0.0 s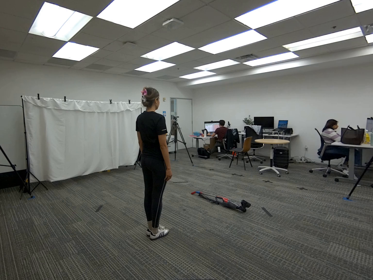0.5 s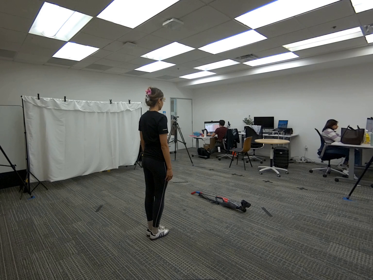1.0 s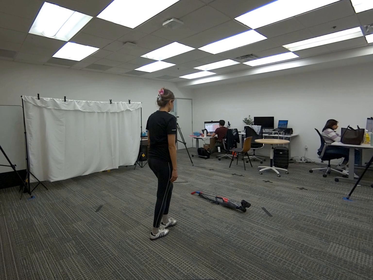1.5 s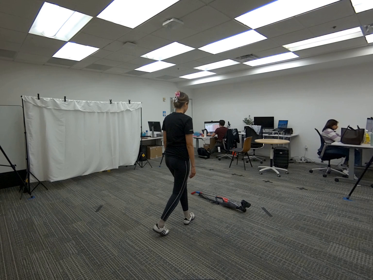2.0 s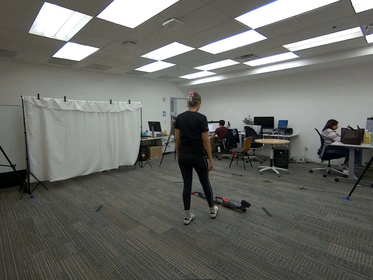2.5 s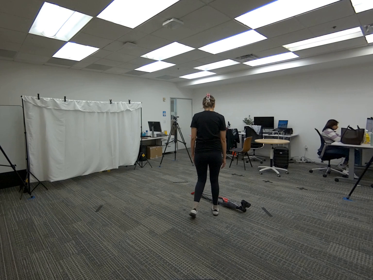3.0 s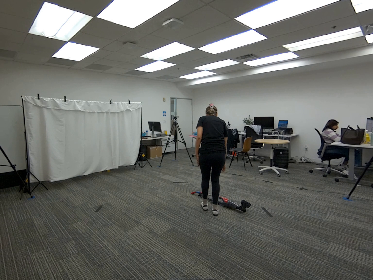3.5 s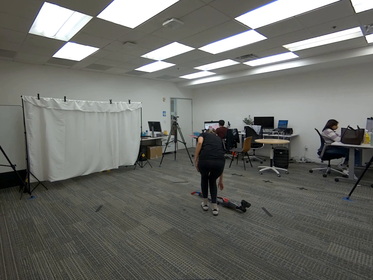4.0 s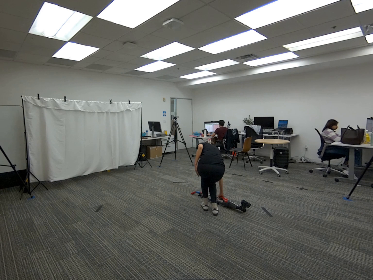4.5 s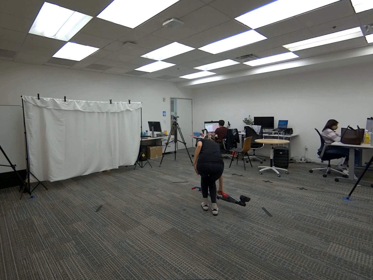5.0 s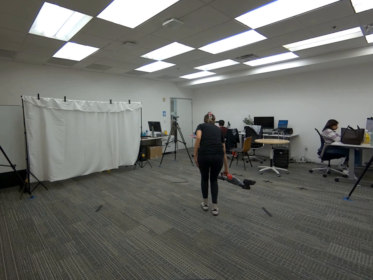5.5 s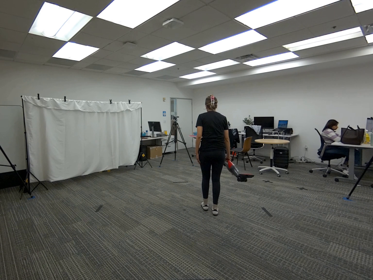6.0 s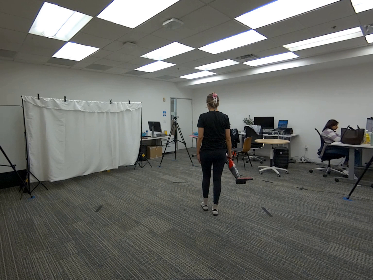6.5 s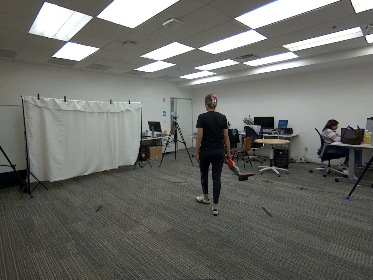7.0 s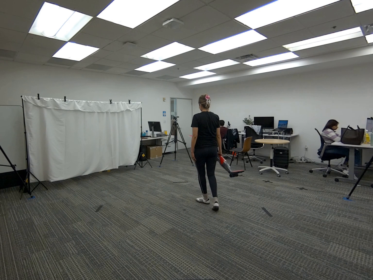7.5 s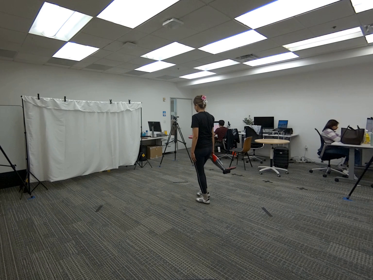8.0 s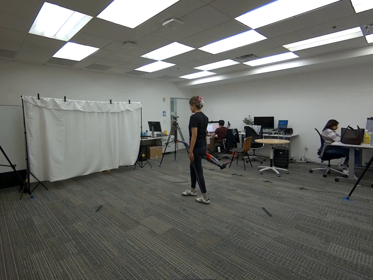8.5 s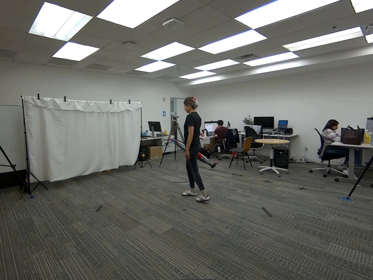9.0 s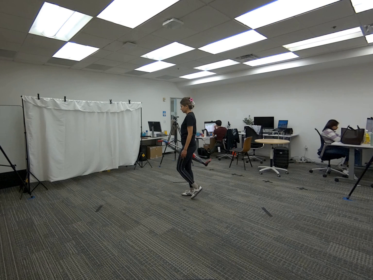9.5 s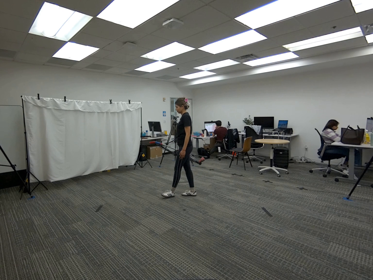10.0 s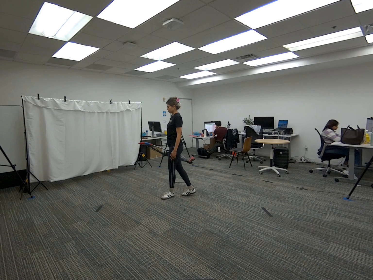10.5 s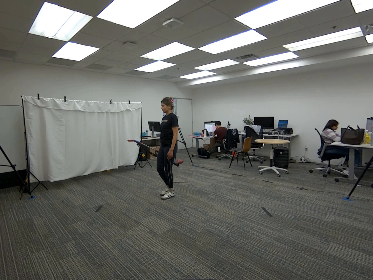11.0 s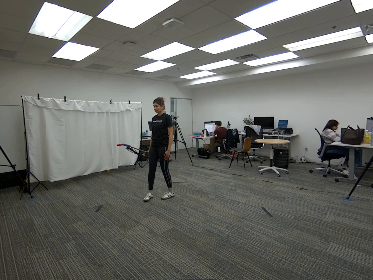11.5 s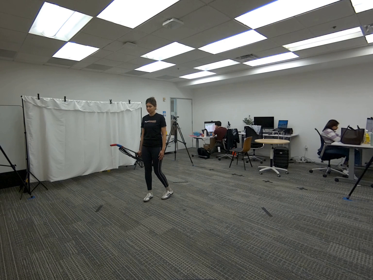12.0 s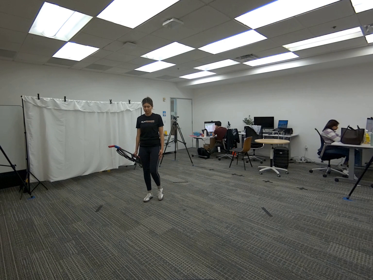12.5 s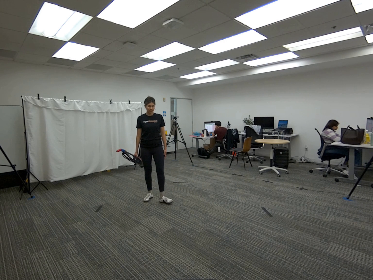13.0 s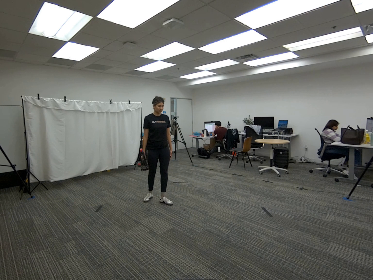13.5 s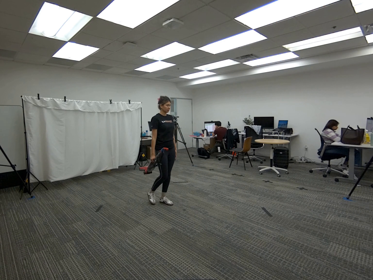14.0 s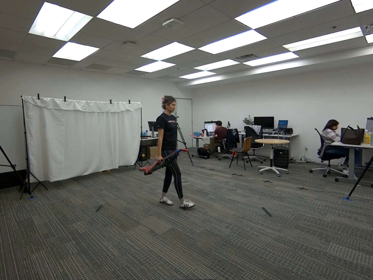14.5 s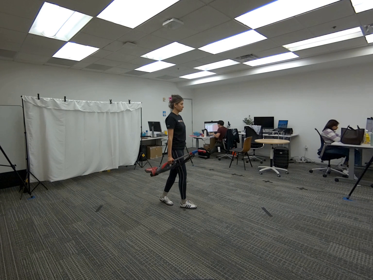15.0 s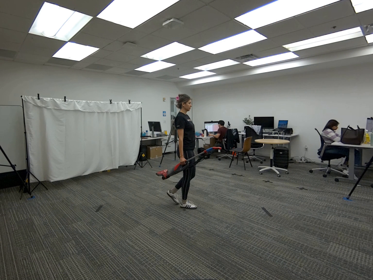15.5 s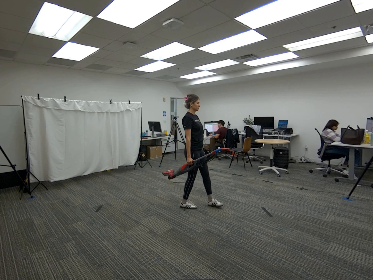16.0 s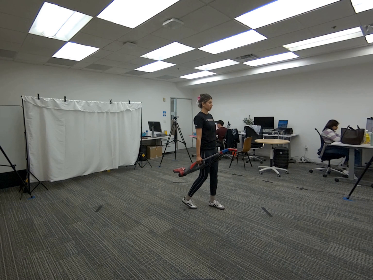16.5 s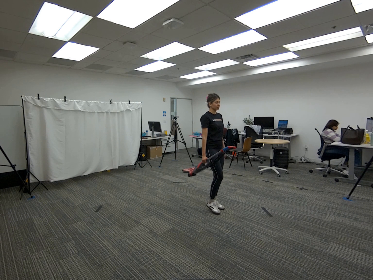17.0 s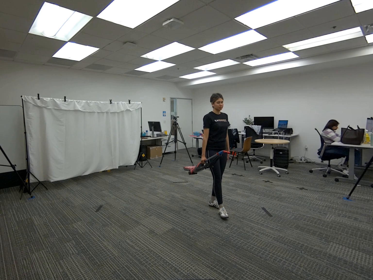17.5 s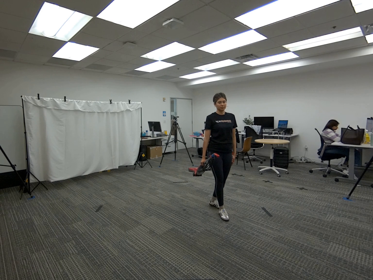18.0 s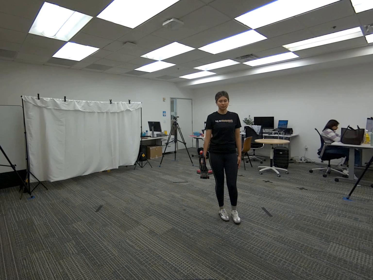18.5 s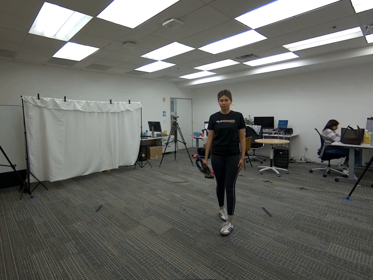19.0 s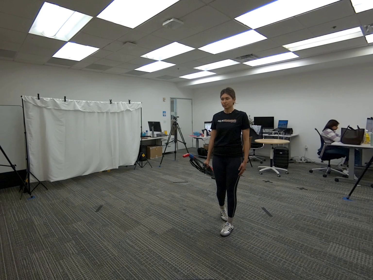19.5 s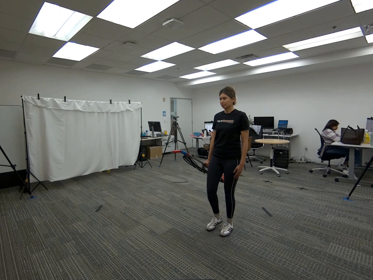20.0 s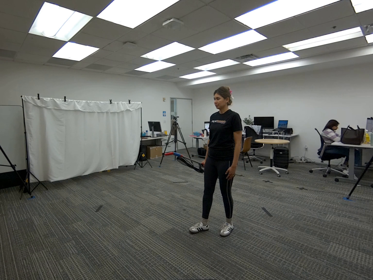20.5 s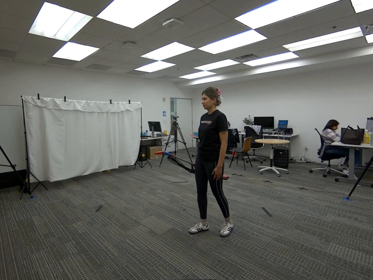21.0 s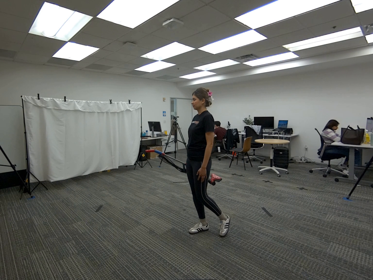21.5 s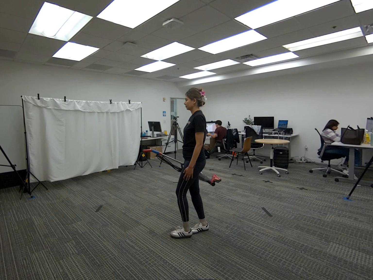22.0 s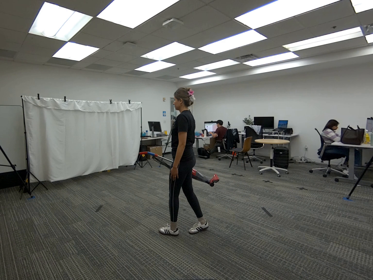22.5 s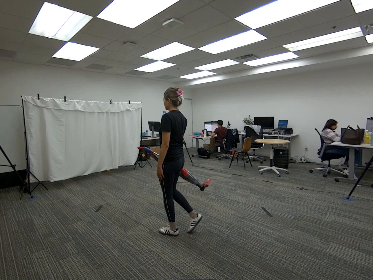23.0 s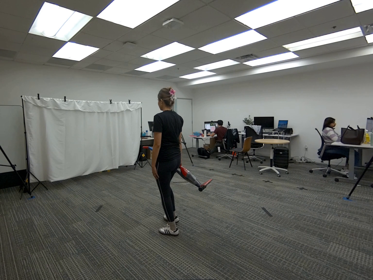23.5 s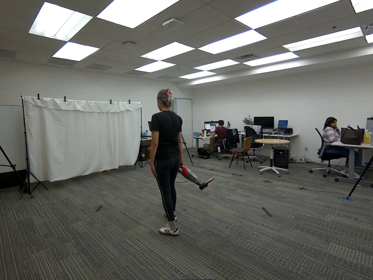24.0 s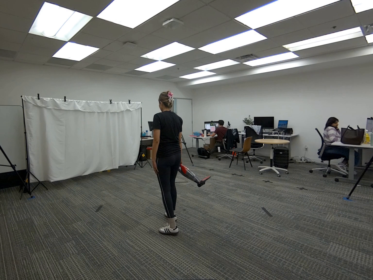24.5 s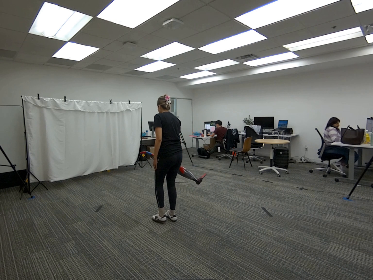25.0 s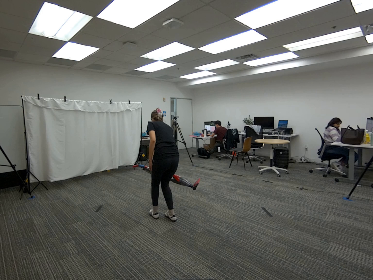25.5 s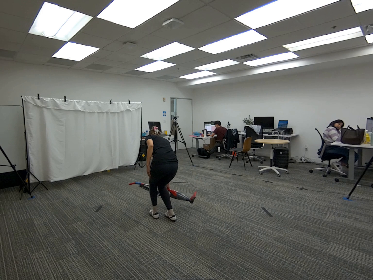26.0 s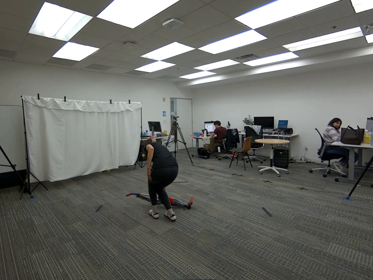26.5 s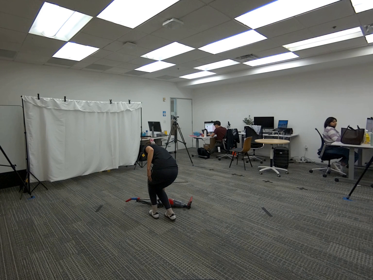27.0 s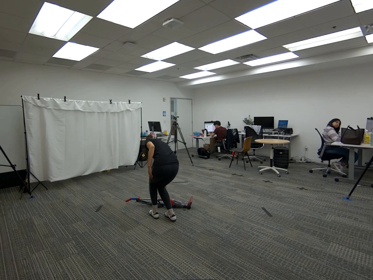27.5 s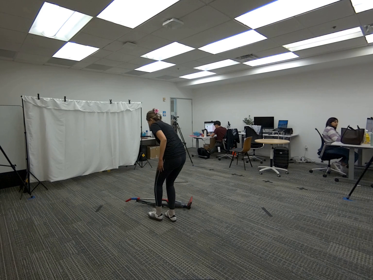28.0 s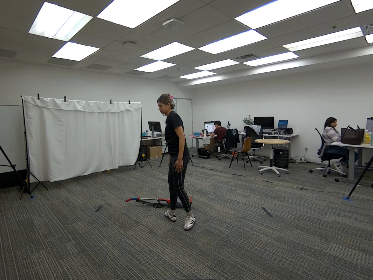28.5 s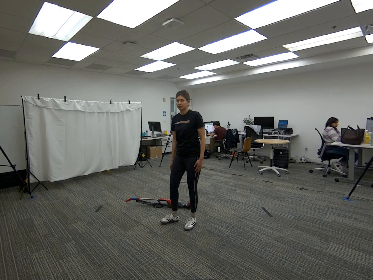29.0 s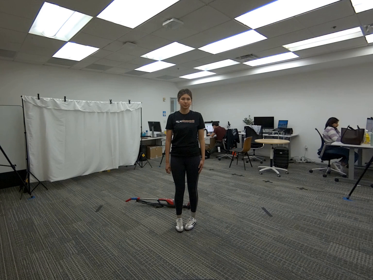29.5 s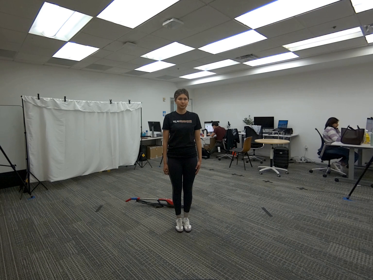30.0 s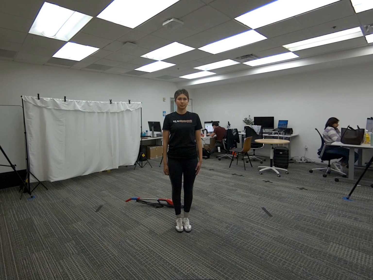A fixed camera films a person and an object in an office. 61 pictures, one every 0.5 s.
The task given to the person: Walk over to the vacuum on the floor and pick up the vacuum using your right hand and walk around within the bounding area and then place back on the floor.
